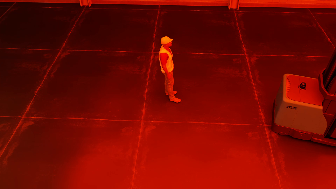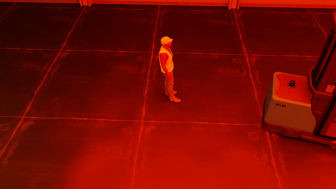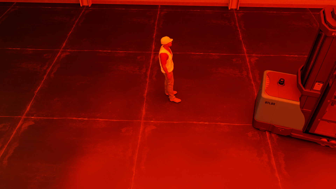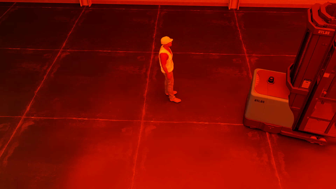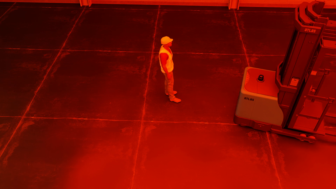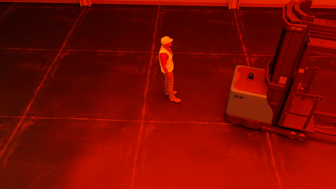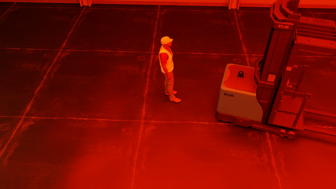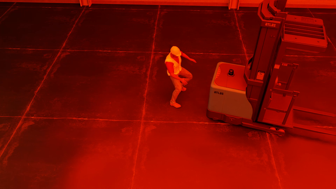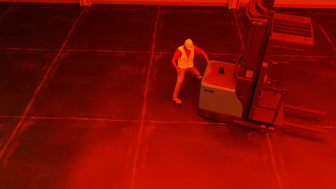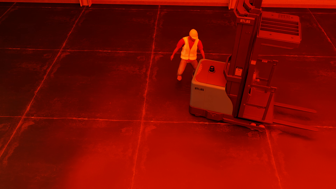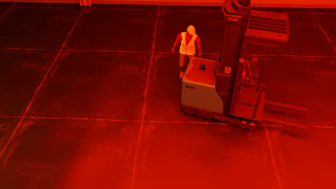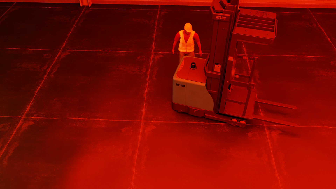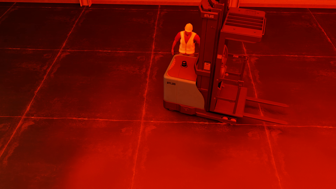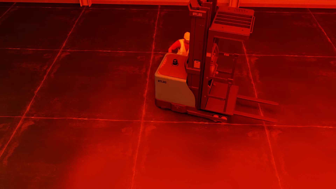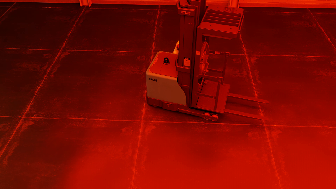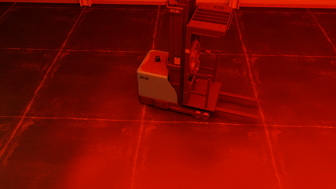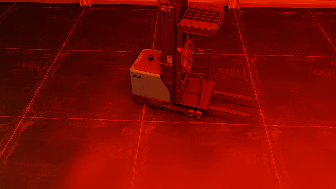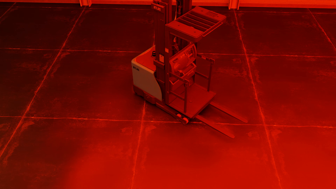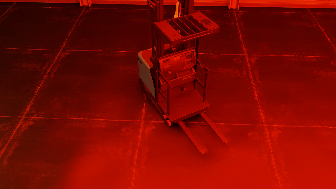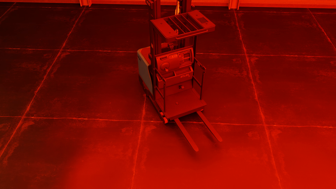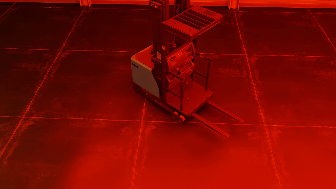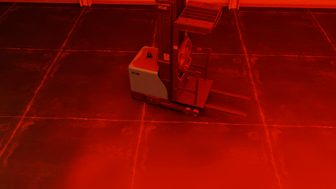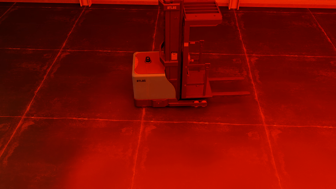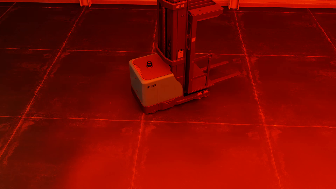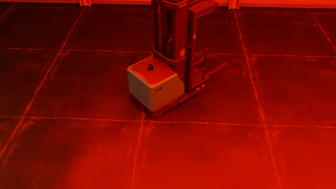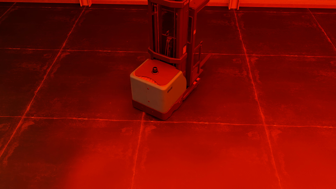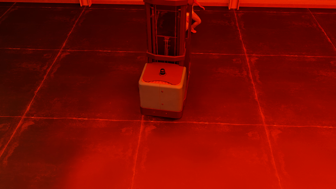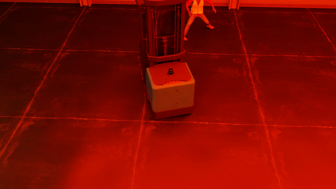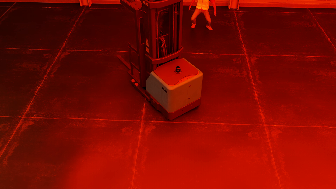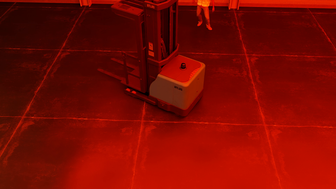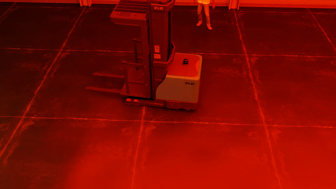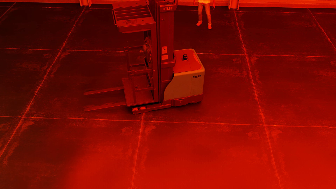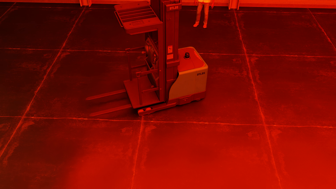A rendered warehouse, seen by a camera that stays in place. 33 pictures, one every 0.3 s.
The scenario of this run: Near miss between a forklift and a person.
